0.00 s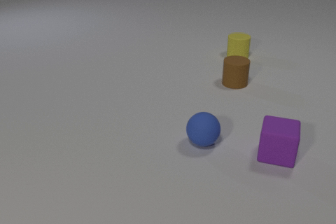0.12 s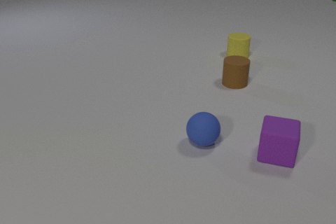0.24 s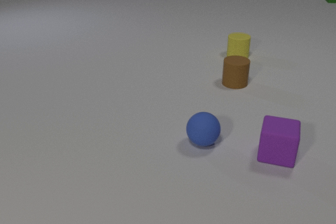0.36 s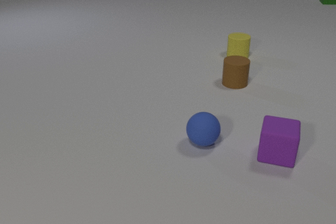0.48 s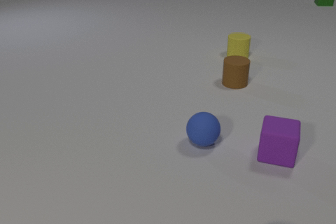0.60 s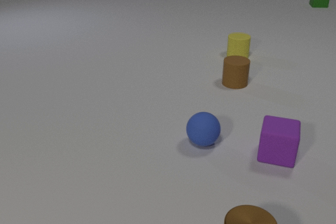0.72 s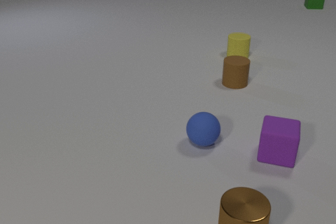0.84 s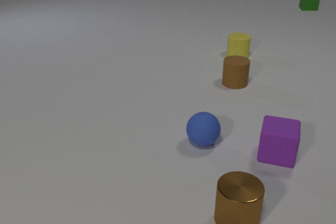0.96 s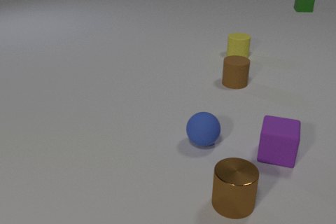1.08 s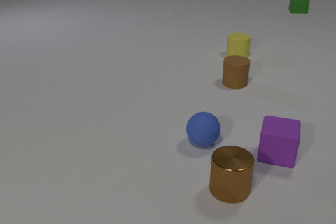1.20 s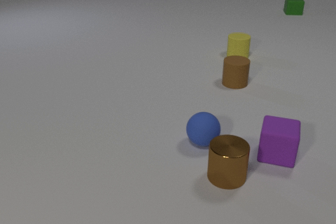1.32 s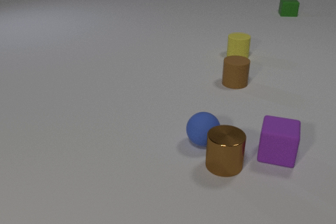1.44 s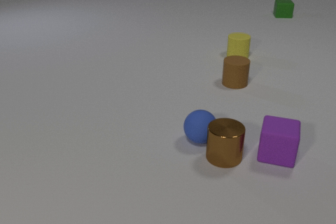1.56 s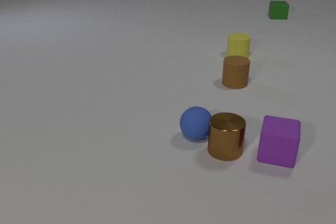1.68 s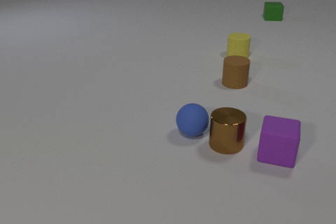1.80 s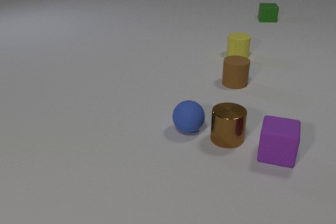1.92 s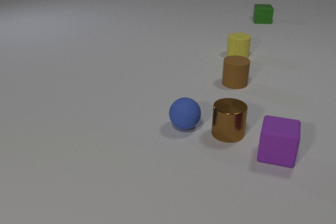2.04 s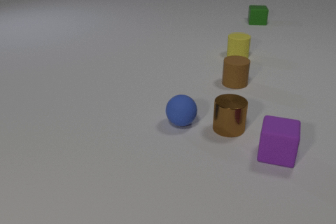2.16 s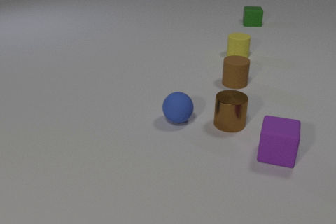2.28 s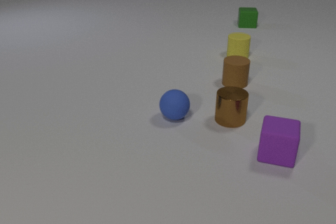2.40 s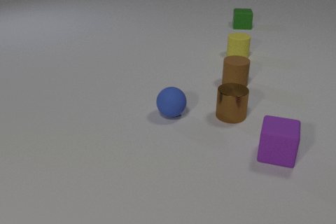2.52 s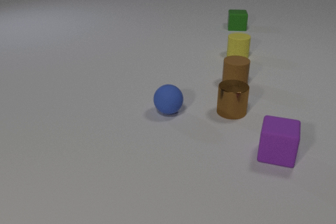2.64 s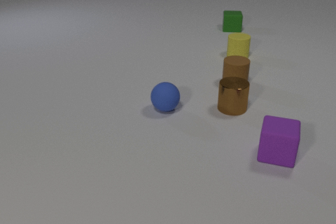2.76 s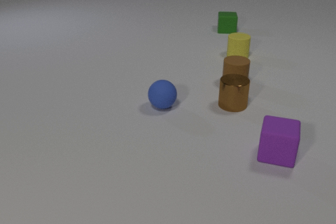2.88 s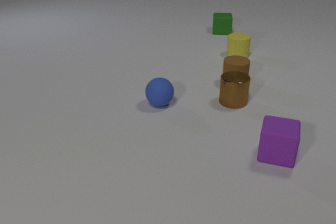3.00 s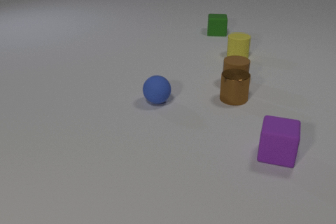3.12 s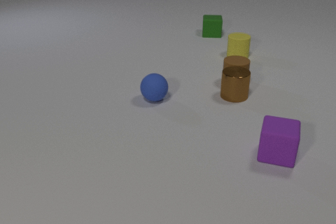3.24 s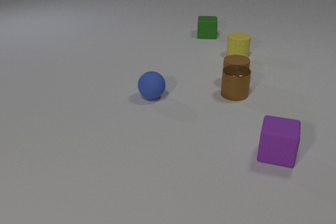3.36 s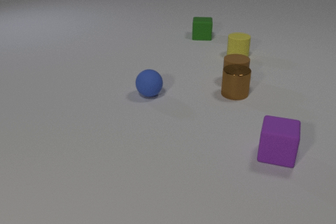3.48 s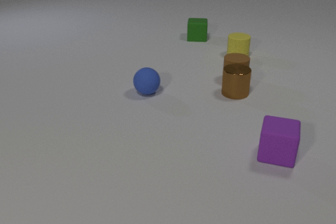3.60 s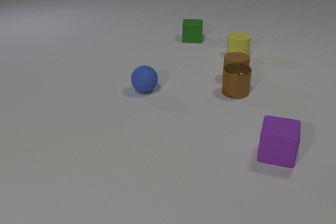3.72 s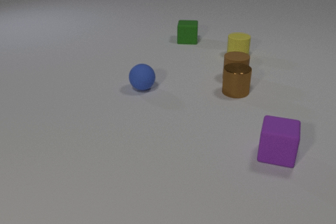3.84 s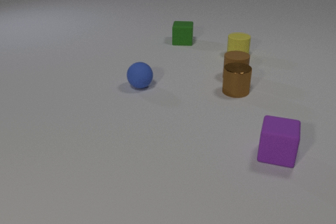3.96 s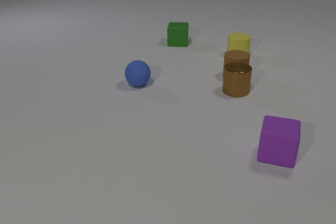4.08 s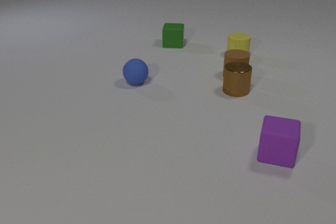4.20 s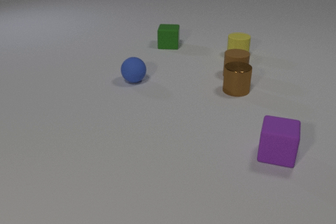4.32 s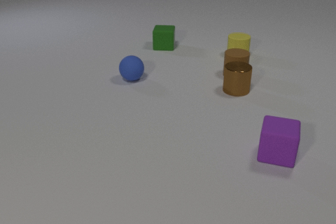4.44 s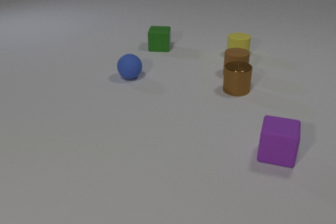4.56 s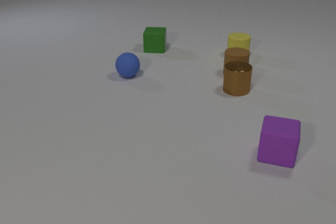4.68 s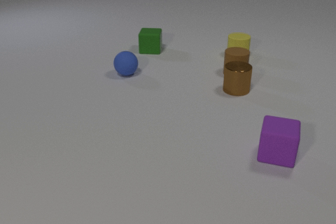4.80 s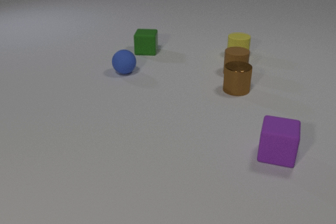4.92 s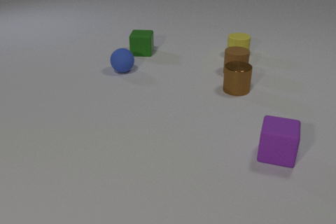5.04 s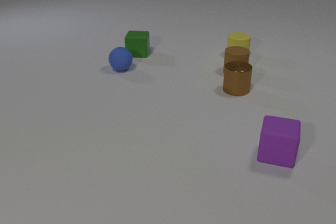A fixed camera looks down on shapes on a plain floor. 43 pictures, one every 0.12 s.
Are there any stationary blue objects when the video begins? yes.
What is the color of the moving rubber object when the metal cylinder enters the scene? green.
How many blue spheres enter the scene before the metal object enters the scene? 0.
0.00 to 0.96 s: The brown metal cylinder comes in at the bottom edge, slides away from the camera. The green rubber cube slides toward the camera and to the left.
0.96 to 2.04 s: The brown metal cylinder slides away from the camera. The blue rubber sphere rolls away from the camera and to the left. The green rubber cube slides toward the camera and to the left. The brown metal cylinder and the blue rubber sphere collide.
2.04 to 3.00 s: The brown metal cylinder slides away from the camera. The blue rubber sphere rolls away from the camera and to the left. The green rubber cube slides toward the camera and to the left.
3.00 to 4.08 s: The brown metal cylinder slides away from the camera. The blue rubber sphere rolls away from the camera and to the left. The green rubber cube slides to the left and toward the camera. The brown rubber cylinder slides away from the camera. The brown metal cylinder and the brown rubber cylinder collide.
4.08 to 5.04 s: The blue rubber sphere rolls away from the camera and to the left. The green rubber cube slides to the left and toward the camera. The brown rubber cylinder slides away from the camera.
